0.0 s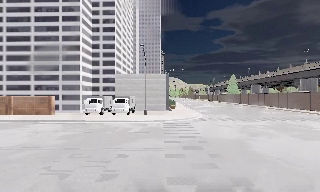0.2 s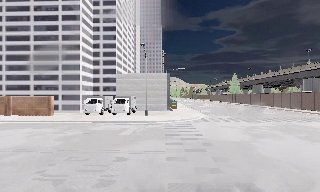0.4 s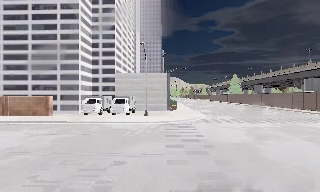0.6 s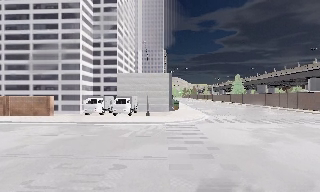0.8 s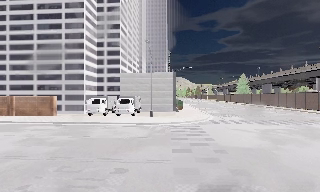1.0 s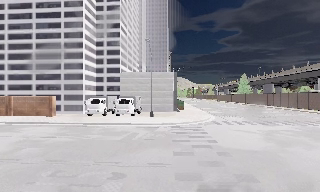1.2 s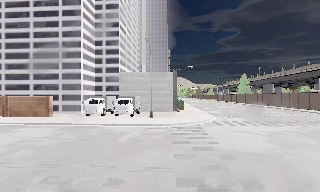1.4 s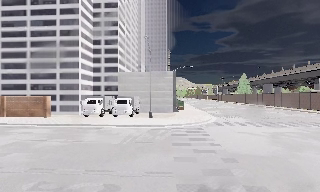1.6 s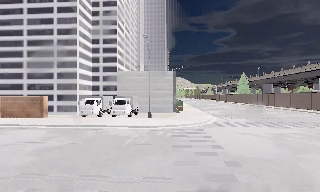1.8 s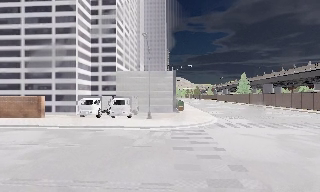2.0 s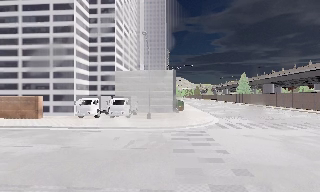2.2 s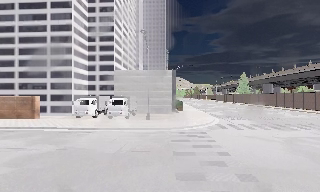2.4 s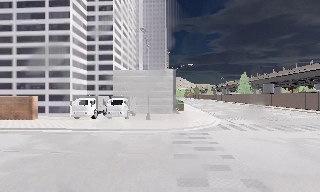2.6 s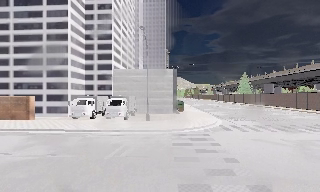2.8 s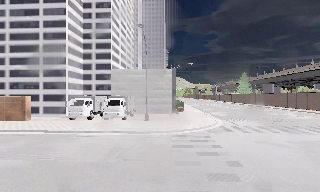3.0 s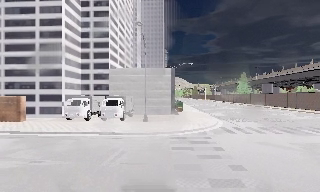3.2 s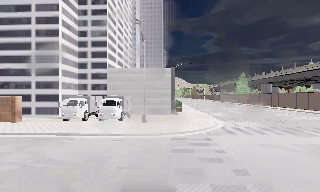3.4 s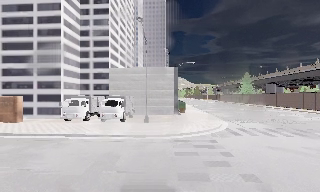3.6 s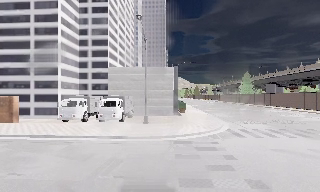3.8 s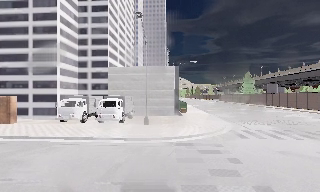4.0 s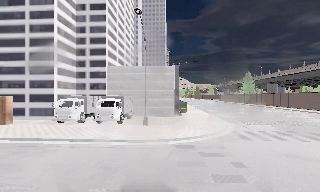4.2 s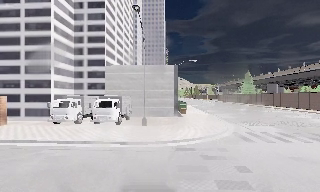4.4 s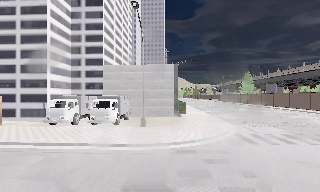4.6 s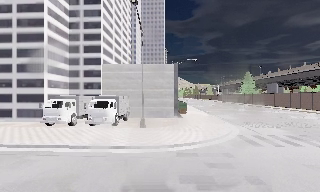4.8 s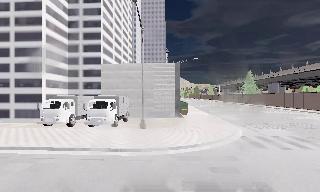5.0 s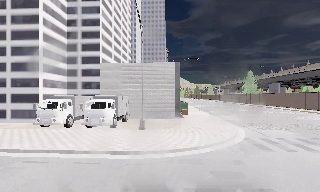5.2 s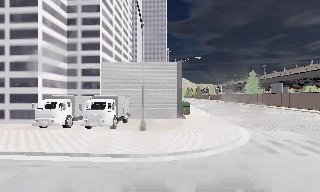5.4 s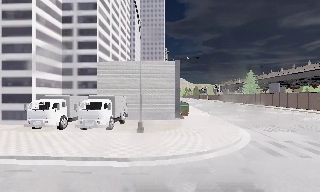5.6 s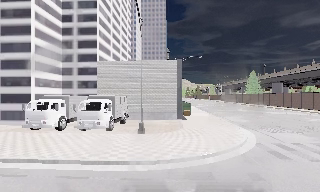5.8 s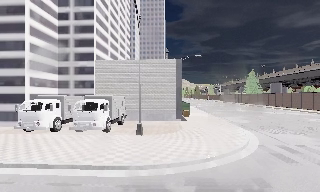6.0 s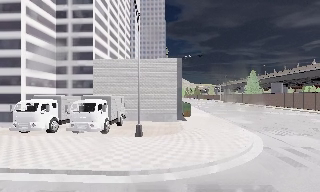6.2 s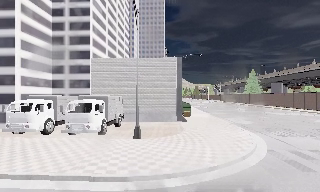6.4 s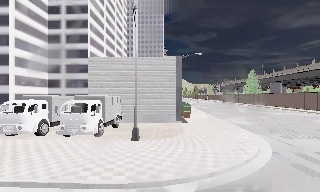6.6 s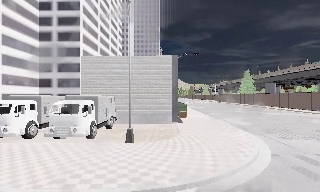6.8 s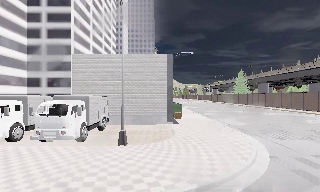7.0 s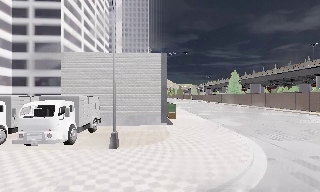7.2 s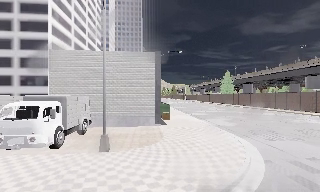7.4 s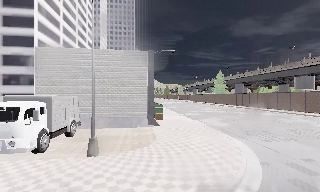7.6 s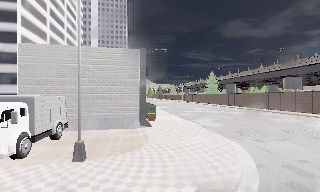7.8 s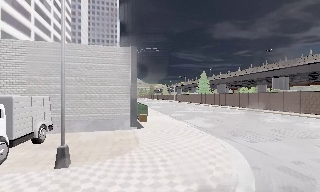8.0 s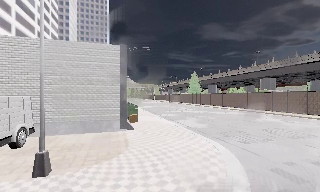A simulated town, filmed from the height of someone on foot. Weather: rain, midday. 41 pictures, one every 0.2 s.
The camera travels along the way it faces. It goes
forward.
0.0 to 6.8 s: The camera travels forward, about 12 m, so what stands in front looms larger.
6.8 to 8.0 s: The camera swings to its right by about 15 degrees, and the scene slides to the left. It travels forward, about 2.5 m, so what stands in front looms larger.
The film runs forward here.
